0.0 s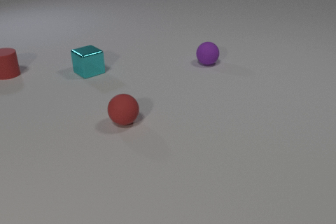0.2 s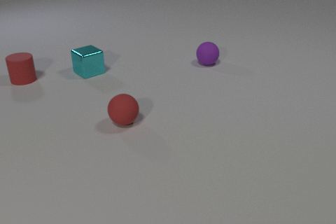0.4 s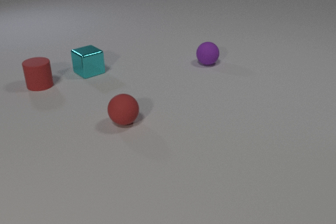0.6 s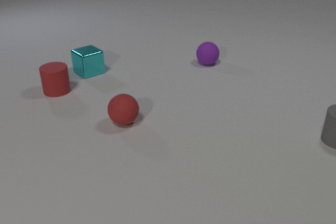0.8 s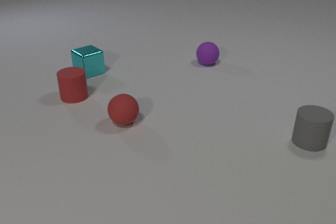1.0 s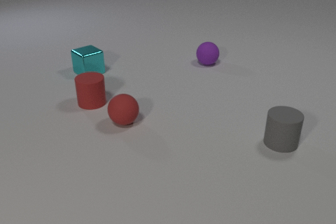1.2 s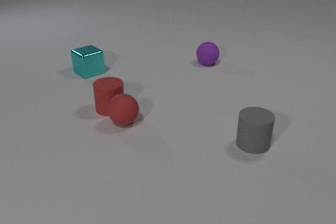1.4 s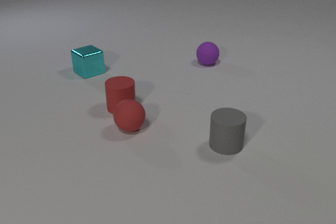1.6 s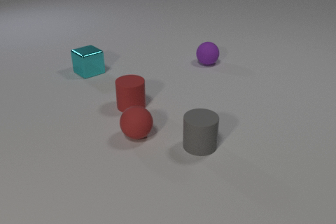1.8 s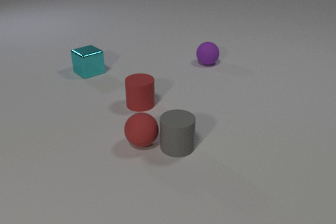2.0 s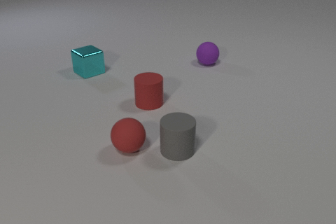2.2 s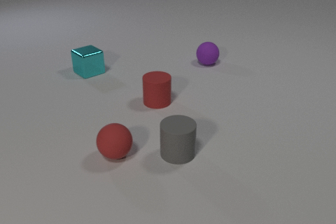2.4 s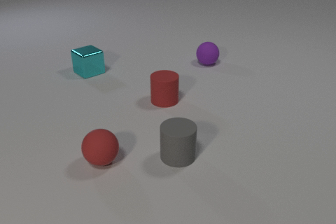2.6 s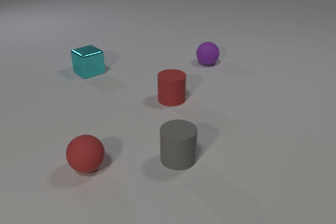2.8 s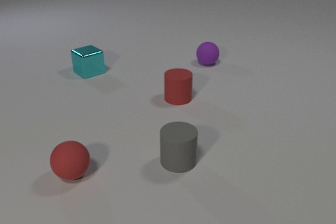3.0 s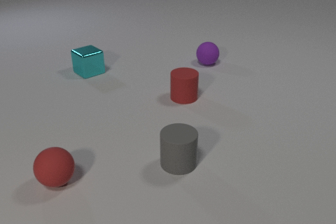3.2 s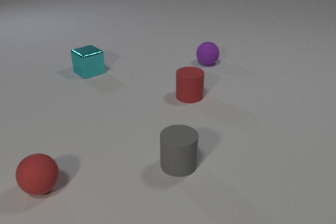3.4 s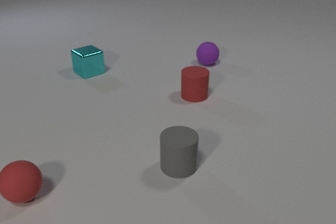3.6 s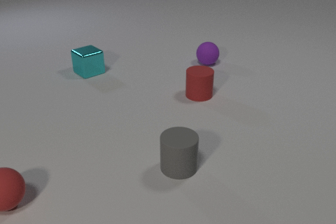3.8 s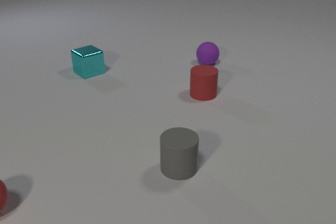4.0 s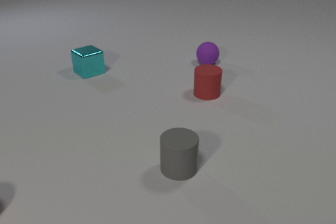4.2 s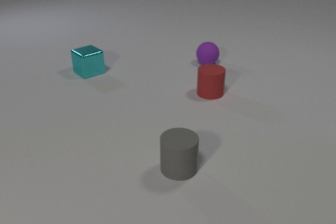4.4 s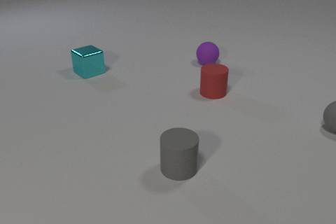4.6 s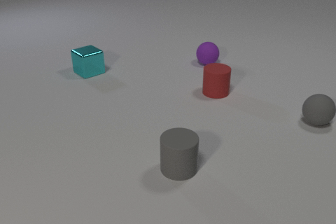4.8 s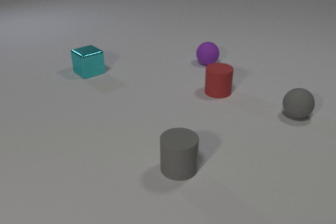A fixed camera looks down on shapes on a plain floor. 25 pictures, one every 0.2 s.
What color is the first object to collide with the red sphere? red.
What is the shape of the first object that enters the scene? cylinder.
Are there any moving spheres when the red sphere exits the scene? no.
0.0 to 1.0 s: The red rubber cylinder slides toward the camera and to the right. The gray rubber cylinder comes in at the right edge, slides to the left and toward the camera.
1.0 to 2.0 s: The red rubber cylinder slides to the right. The red rubber sphere rolls toward the camera. The gray rubber cylinder slides to the left. The red rubber cylinder and the red rubber sphere collide. The red rubber sphere and the gray rubber cylinder collide.
2.0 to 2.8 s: The red rubber cylinder slides to the right. The red rubber sphere rolls to the left and toward the camera. The gray rubber cylinder slides toward the camera.
2.8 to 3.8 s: The red rubber cylinder slides to the right and away from the camera. The red rubber sphere rolls to the left. The gray rubber cylinder slides toward the camera.
3.8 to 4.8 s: The red rubber cylinder slides to the right and away from the camera. The red rubber sphere leaves at the left edge. The gray rubber sphere comes in at the right edge, rolls to the left.
